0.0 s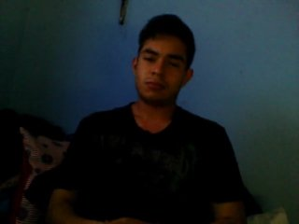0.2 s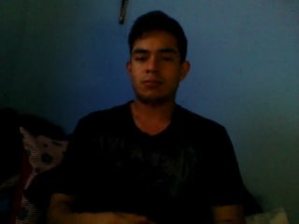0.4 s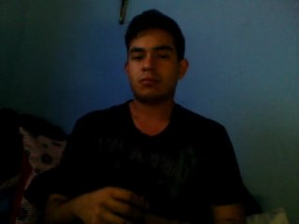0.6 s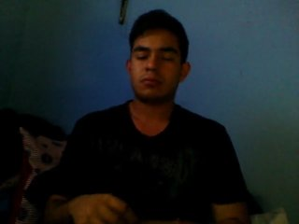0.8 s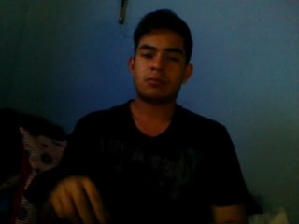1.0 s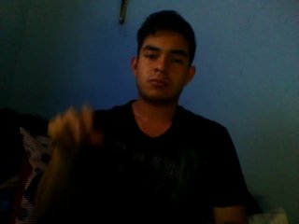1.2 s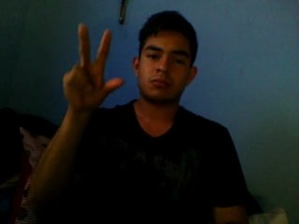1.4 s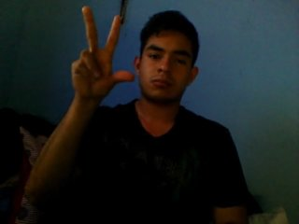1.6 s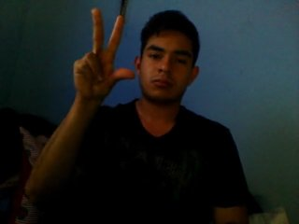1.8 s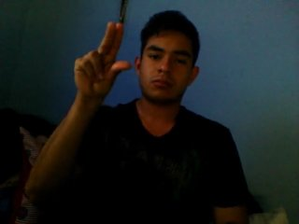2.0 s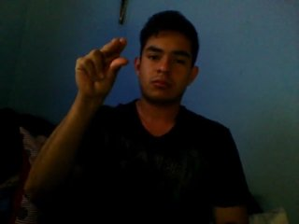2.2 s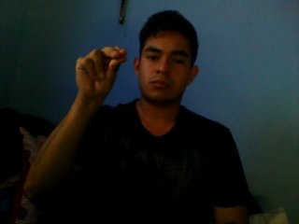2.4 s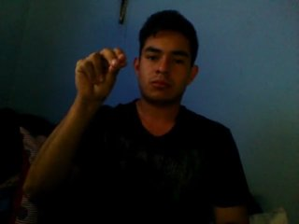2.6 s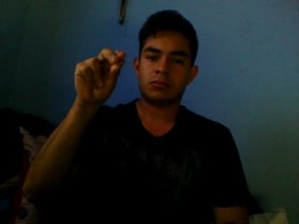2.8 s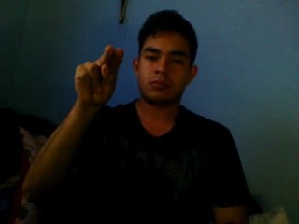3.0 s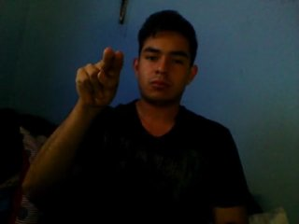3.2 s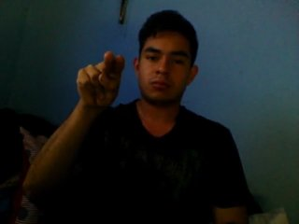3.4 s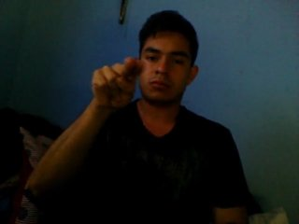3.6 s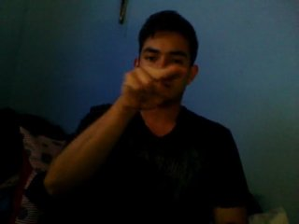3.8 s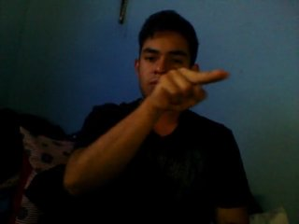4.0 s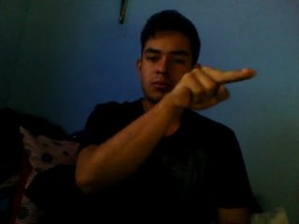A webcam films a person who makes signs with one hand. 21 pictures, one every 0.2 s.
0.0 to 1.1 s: Non-gesture.
1.2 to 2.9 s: Zoom out.
3.0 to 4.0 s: Pointing with two fingers.
